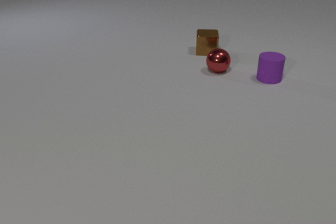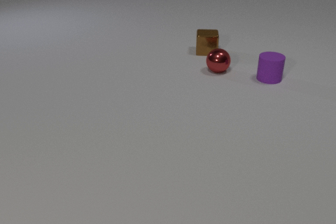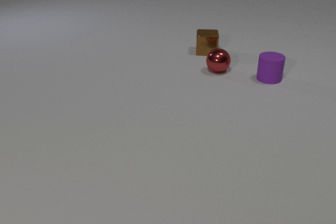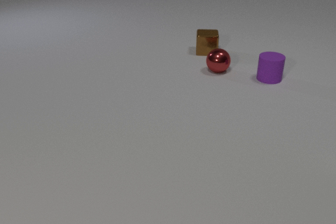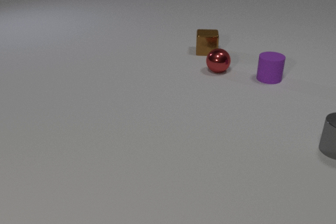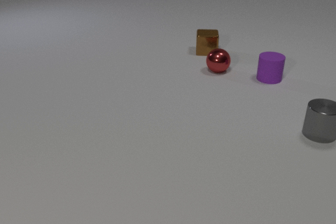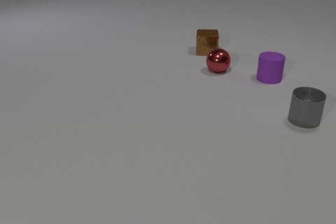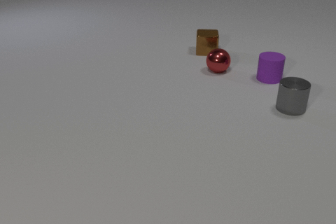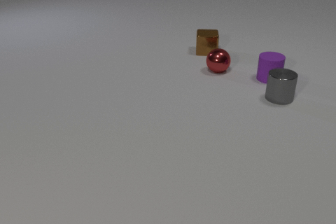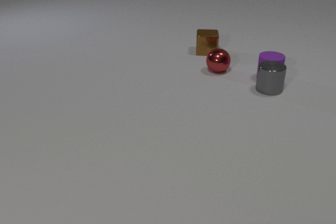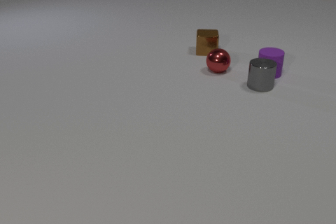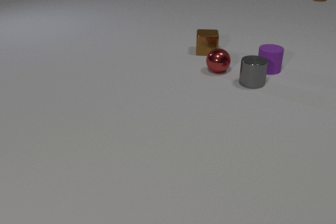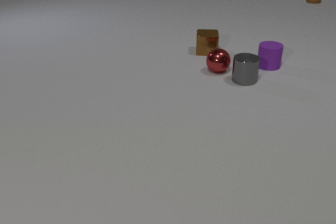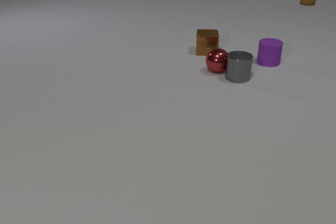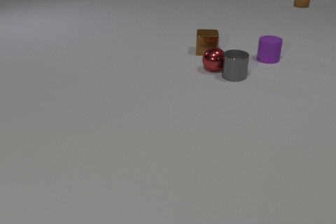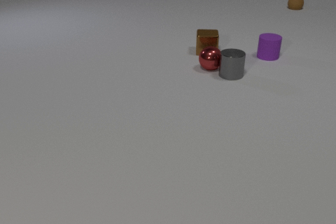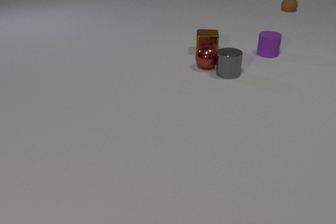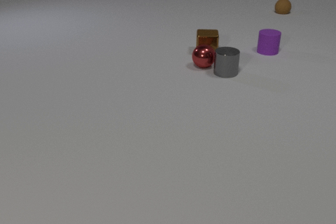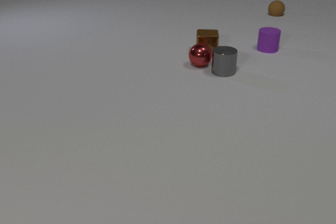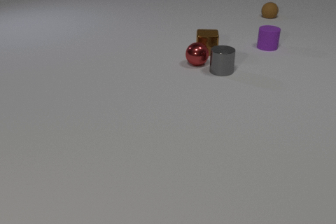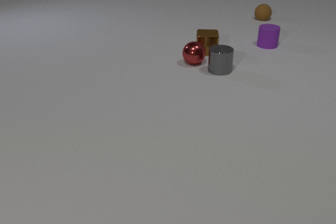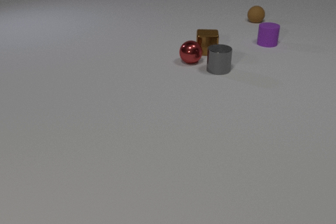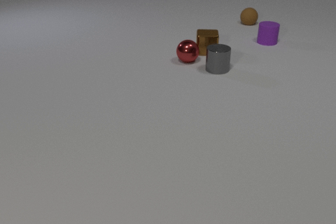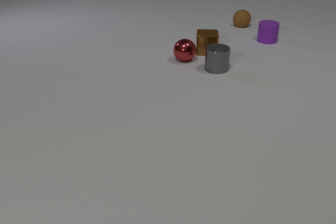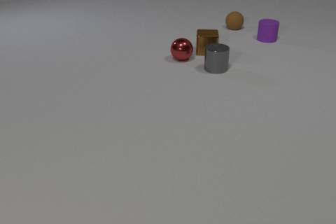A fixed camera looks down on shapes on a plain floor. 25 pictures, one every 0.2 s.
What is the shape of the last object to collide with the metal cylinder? sphere.
Are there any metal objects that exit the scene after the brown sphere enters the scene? no.
How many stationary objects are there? 1.
0.0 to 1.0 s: The gray metal cylinder comes in at the right edge, slides away from the camera and to the left.
1.0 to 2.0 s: The gray metal cylinder slides away from the camera and to the left. The purple rubber cylinder slides away from the camera. The brown rubber sphere comes in at the top edge, rolls toward the camera and to the left. The gray metal cylinder and the purple rubber cylinder collide.
2.0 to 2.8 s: The gray metal cylinder slides to the left and away from the camera. The purple rubber cylinder slides away from the camera. The brown rubber sphere rolls toward the camera and to the left. The gray metal cylinder and the red metal sphere collide.
2.8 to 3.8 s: The gray metal cylinder slides to the left and away from the camera. The purple rubber cylinder slides away from the camera. The red metal sphere rolls to the left and away from the camera. The brown rubber sphere rolls toward the camera and to the left.
3.8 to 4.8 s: The gray metal cylinder slides to the left and away from the camera. The purple rubber cylinder slides away from the camera. The red metal sphere rolls to the left and away from the camera. The brown rubber sphere rolls toward the camera and to the left.
